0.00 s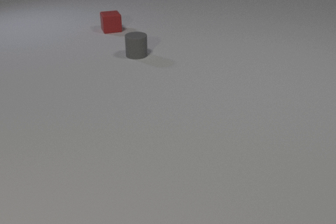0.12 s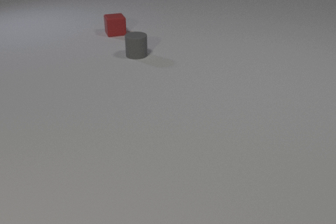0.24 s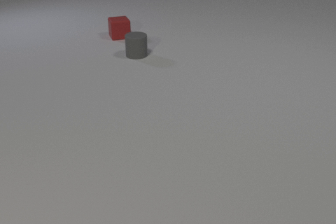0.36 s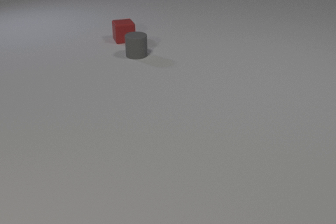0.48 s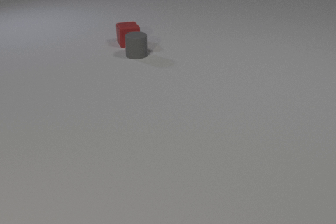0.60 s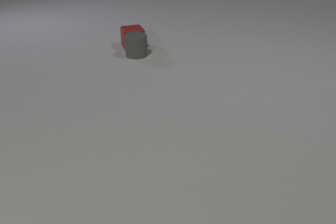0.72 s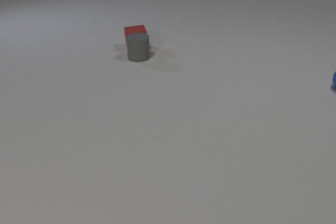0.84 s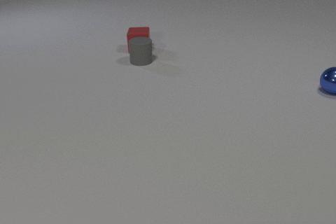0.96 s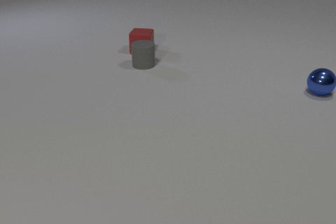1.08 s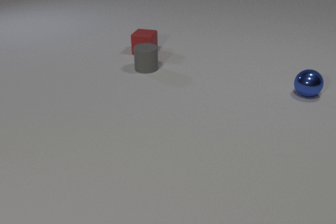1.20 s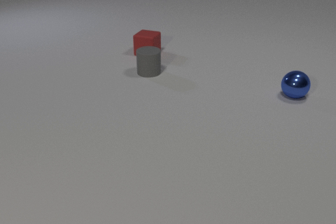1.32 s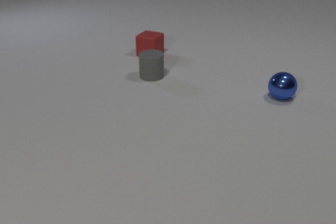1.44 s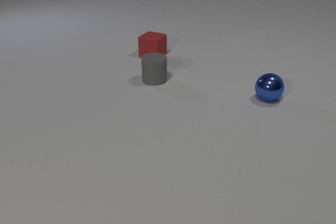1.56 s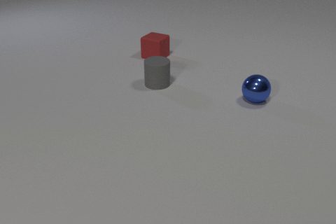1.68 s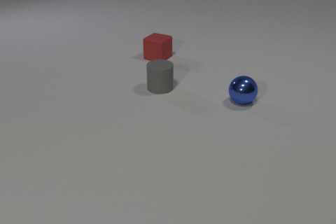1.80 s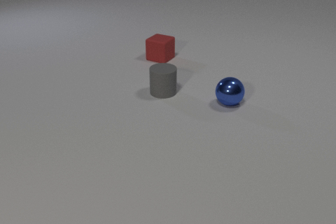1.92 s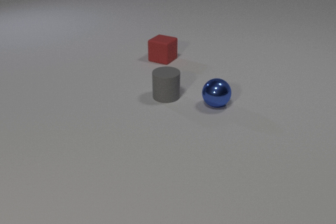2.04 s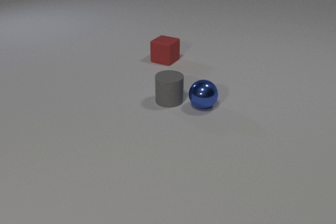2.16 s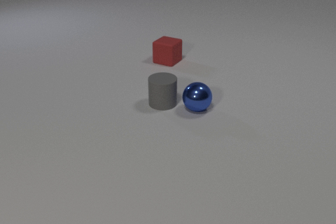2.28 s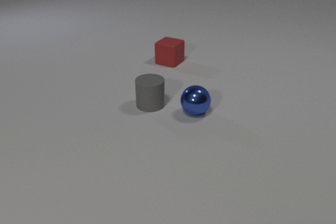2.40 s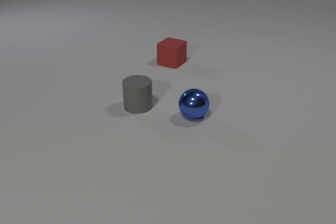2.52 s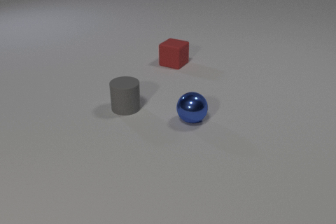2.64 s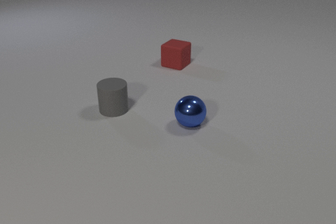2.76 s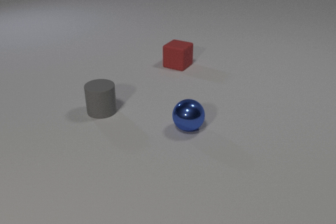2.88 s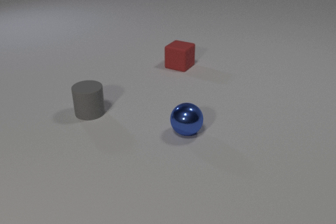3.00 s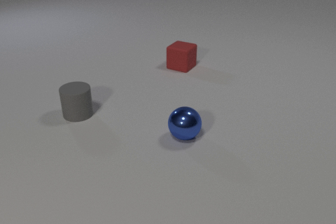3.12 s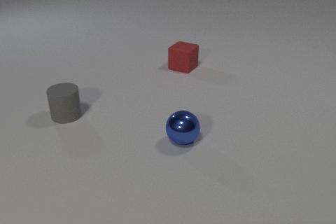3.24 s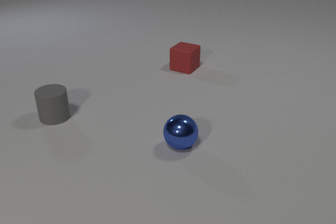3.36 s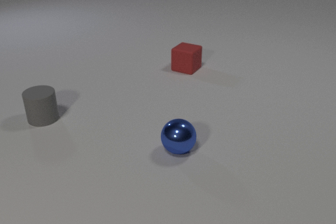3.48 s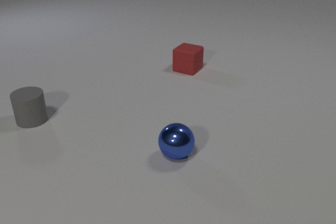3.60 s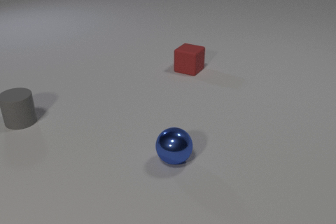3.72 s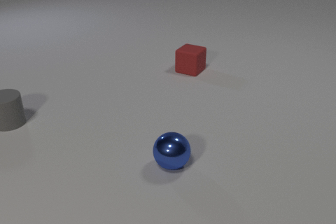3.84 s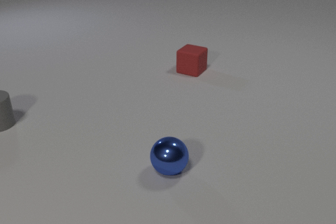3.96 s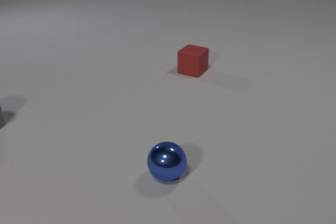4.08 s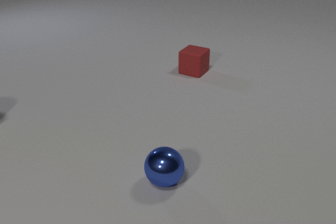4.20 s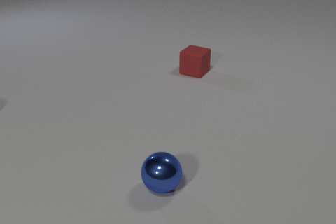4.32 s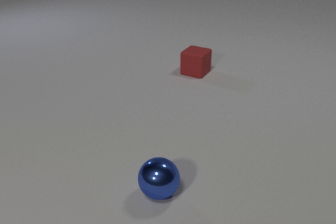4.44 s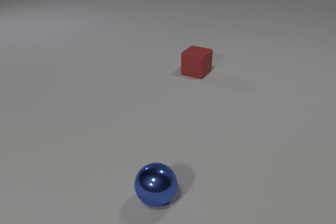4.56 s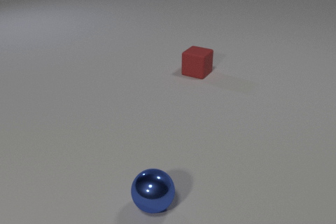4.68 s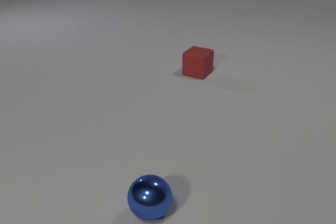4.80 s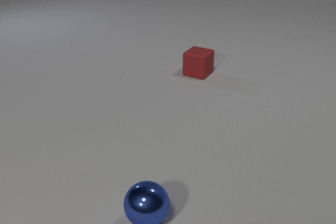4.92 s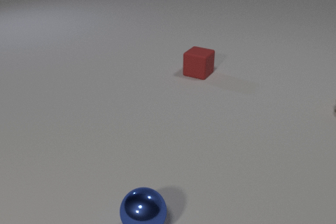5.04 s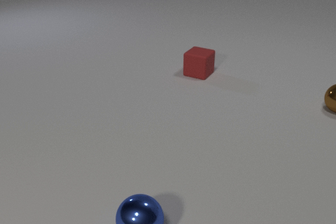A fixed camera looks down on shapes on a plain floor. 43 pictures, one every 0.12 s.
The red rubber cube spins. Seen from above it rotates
clockwise.
The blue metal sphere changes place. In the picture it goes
toward the camera.
0.00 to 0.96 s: The red rubber cube slides toward the camera and to the right, spins clockwise seen from above by about 30 degrees, its near face sliding to the left. The gray rubber cylinder slides toward the camera. The blue metal sphere comes in at the right edge, rolls to the left and toward the camera. The red rubber cube and the gray rubber cylinder collide.
0.96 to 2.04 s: The red rubber cube slides toward the camera and to the right, spins so that its near face slides to the left, clockwise seen from above. The gray rubber cylinder slides toward the camera. The blue metal sphere rolls to the left and toward the camera.
2.04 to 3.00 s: The red rubber cube slides toward the camera and to the right. The gray rubber cylinder slides to the left. The blue metal sphere rolls toward the camera. The gray rubber cylinder and the blue metal sphere collide.
3.00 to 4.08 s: The red rubber cube slides to the right and toward the camera. The gray rubber cylinder slides to the left, leaves at the left edge. The blue metal sphere rolls toward the camera.
4.08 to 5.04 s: The red rubber cube slides to the right. The blue metal sphere rolls toward the camera. The brown metal sphere comes in at the right edge, rolls to the left.
What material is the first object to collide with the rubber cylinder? rubber.
How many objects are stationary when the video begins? 1.
What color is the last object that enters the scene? brown.
